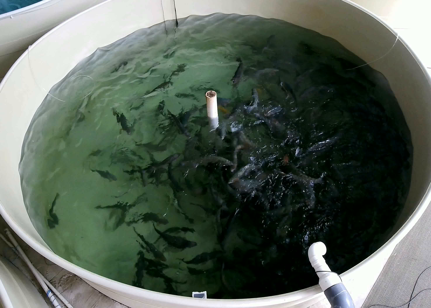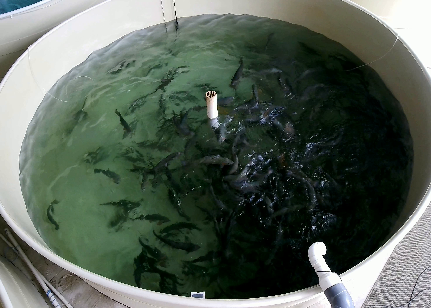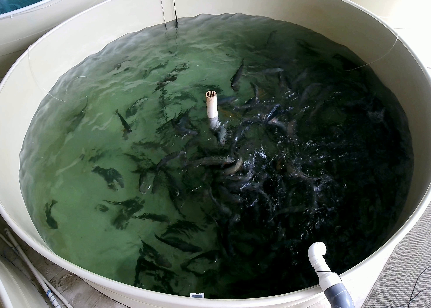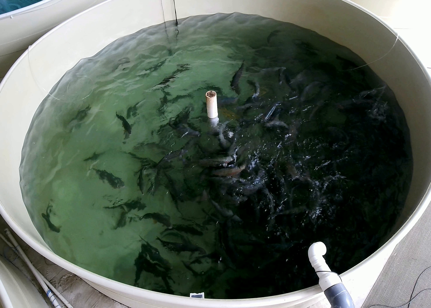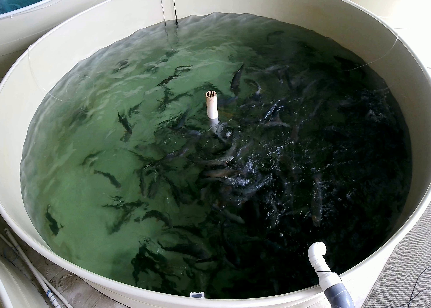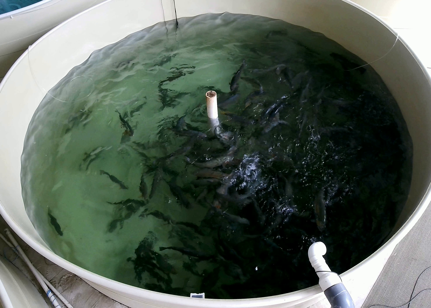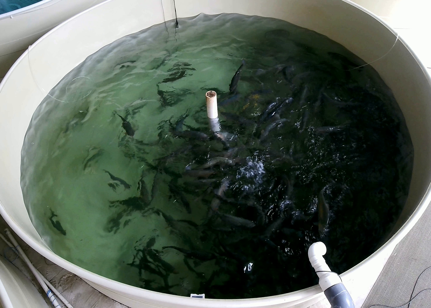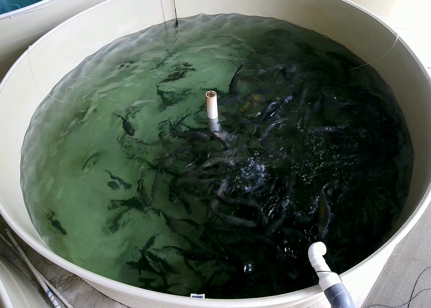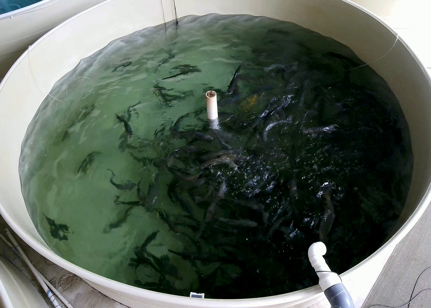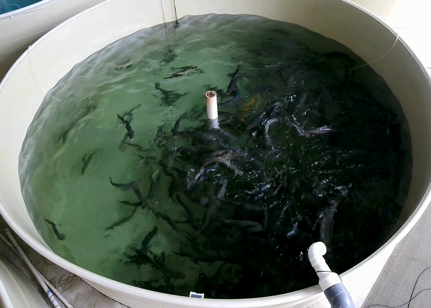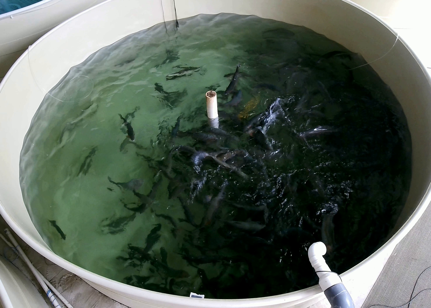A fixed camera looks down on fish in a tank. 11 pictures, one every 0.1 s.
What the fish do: Weak feeding.
